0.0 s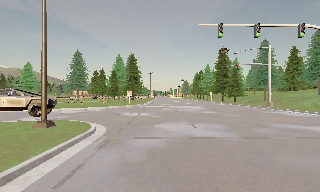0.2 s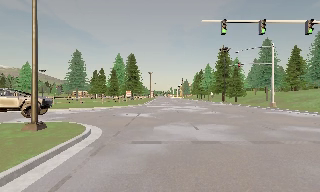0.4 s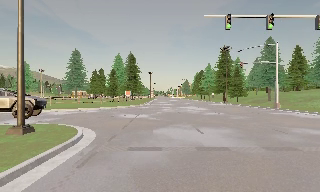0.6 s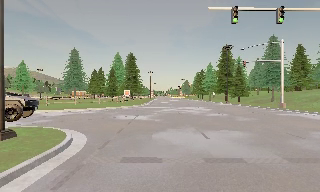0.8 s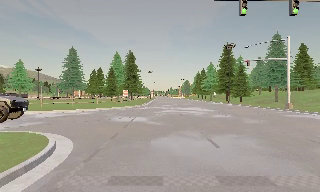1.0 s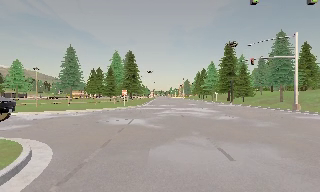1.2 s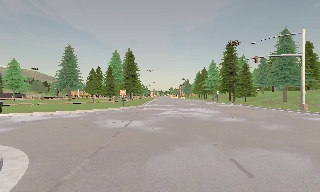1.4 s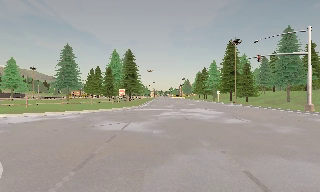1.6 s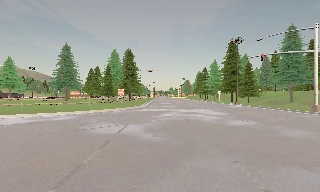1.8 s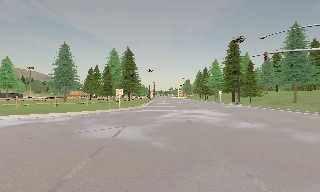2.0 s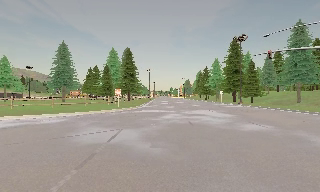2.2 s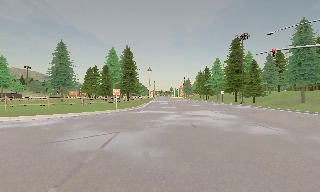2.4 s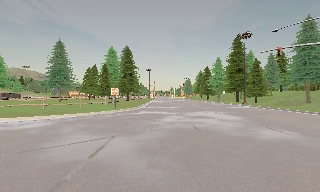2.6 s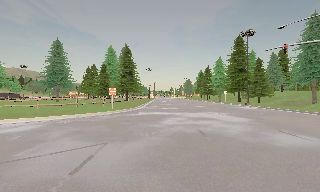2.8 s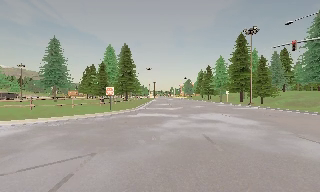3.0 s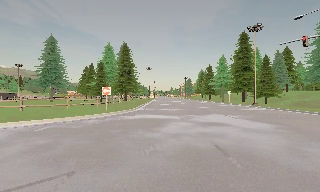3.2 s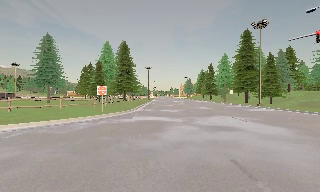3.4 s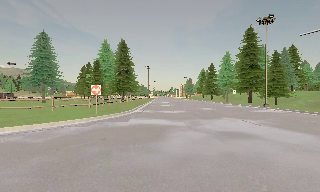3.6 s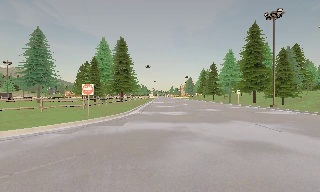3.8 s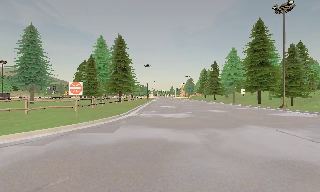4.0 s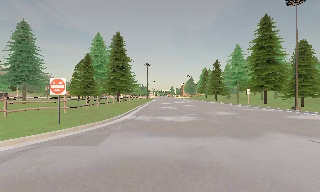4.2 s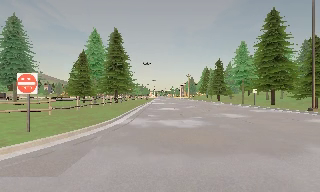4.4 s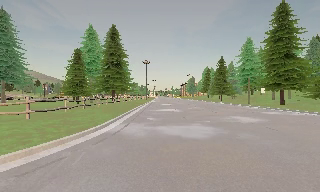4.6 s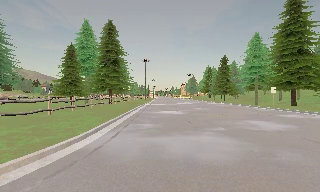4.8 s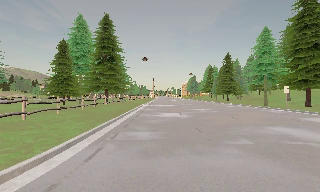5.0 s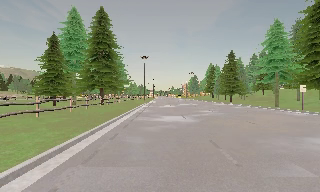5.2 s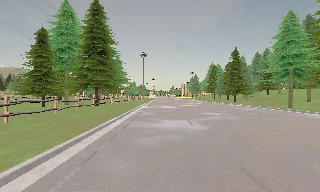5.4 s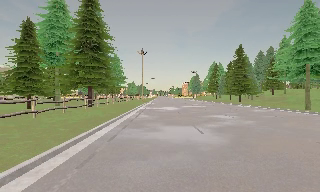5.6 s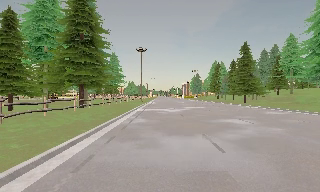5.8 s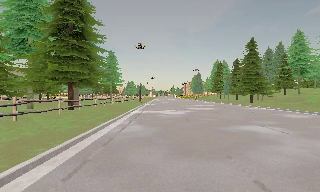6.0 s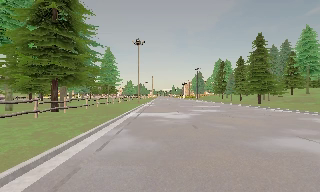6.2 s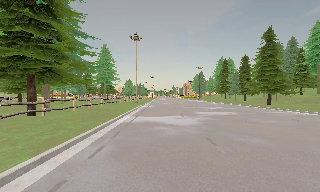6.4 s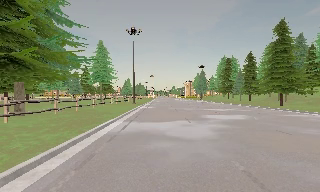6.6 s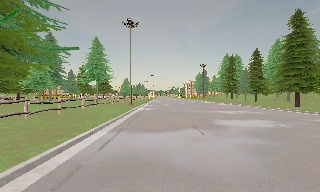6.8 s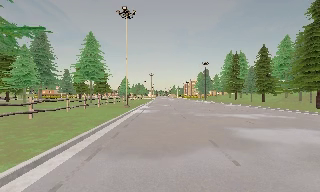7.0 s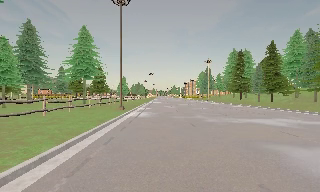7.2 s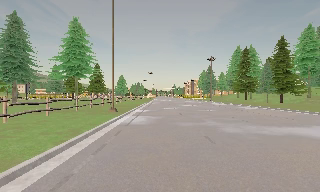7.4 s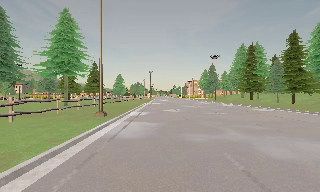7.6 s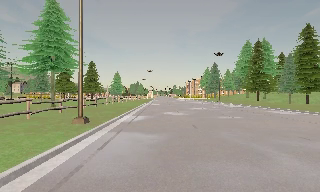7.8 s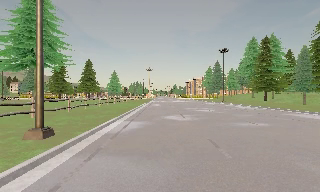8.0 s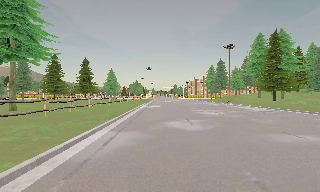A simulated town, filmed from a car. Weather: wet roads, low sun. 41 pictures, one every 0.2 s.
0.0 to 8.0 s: The camera travels forward, about 70 m, so what stands in front looms larger. It gains speed.
The film runs forward here.
